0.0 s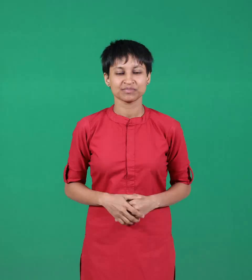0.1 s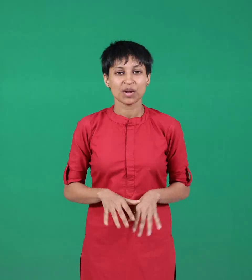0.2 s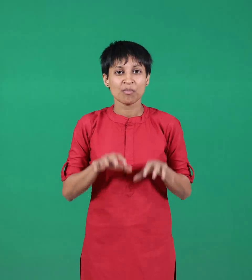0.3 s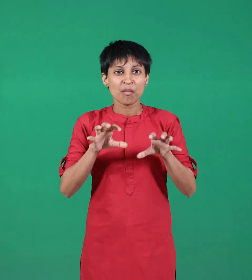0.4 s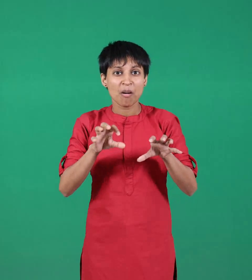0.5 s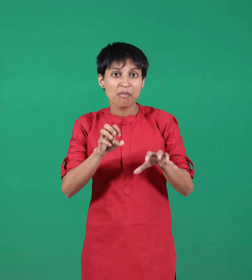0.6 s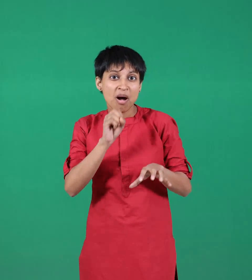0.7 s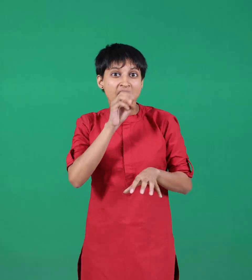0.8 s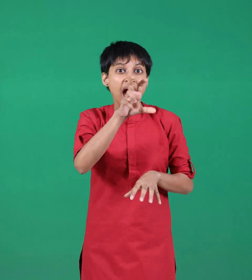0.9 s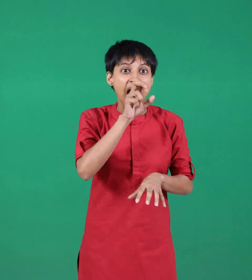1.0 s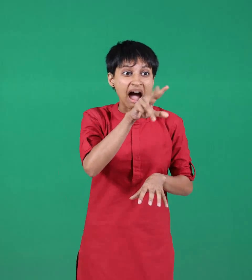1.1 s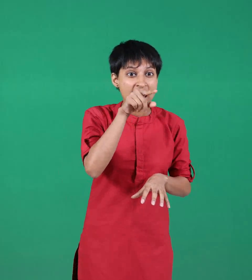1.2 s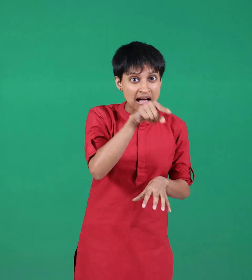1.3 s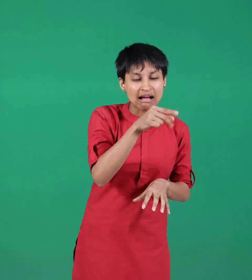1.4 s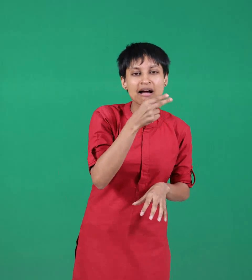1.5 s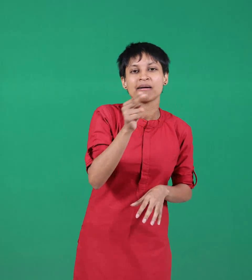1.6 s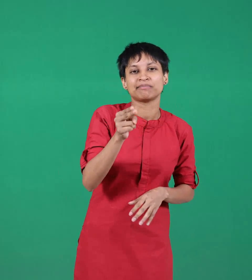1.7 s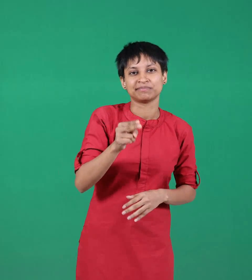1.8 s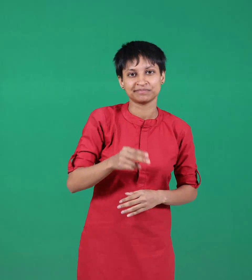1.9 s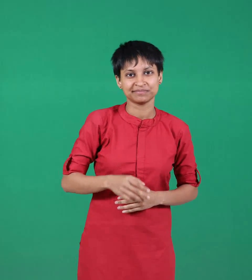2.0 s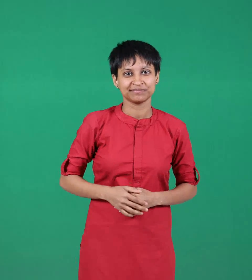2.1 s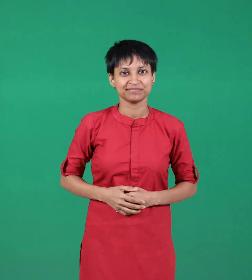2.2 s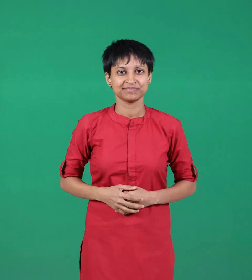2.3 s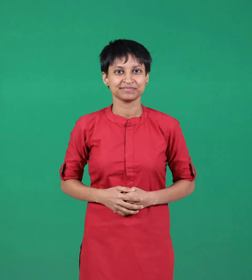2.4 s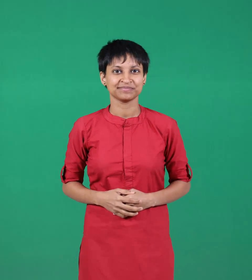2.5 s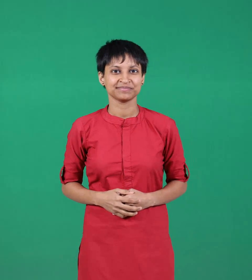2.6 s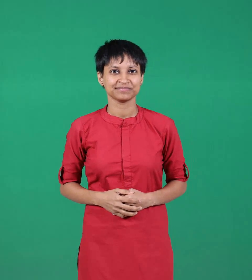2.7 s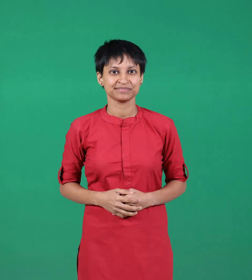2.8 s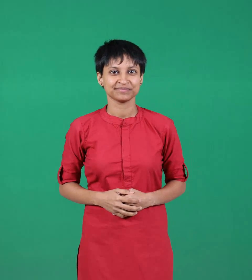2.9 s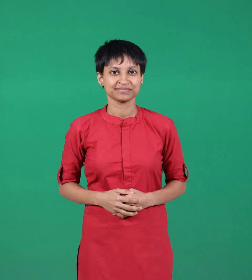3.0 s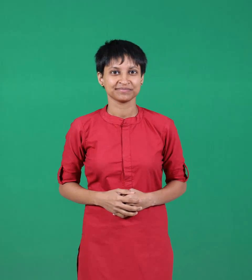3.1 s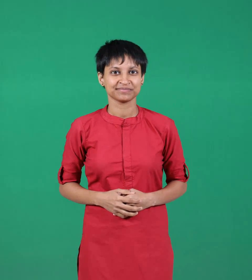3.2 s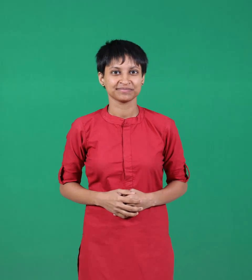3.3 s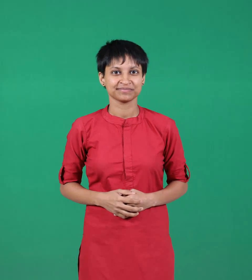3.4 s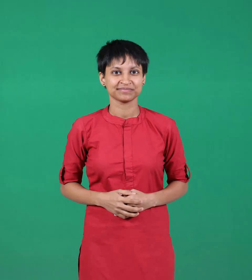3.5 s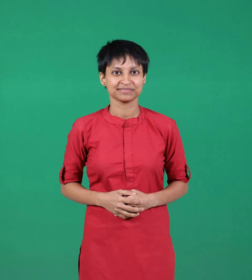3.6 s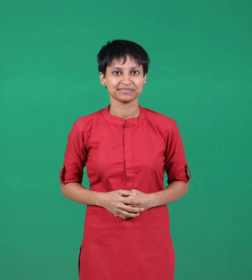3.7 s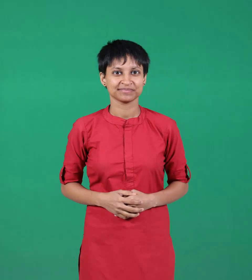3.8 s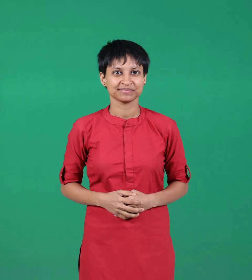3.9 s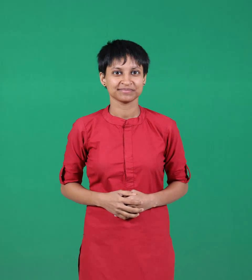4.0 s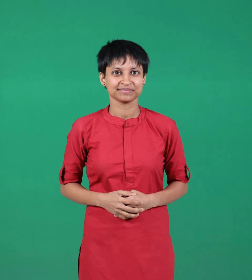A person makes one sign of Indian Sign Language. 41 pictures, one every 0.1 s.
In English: bark
